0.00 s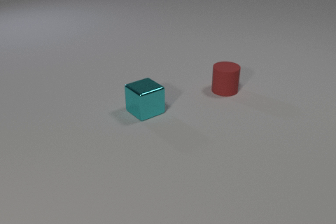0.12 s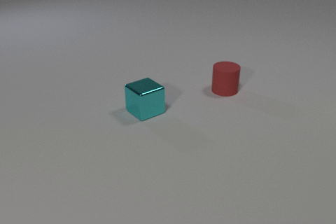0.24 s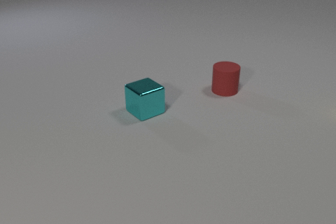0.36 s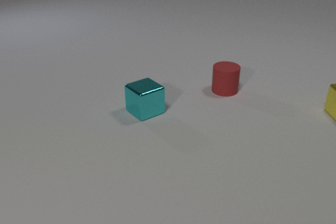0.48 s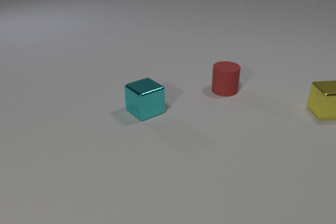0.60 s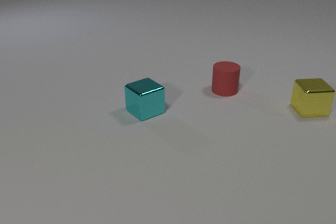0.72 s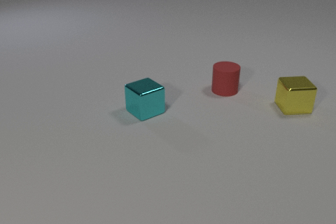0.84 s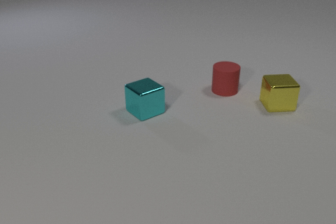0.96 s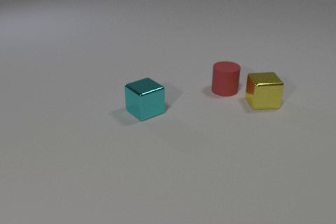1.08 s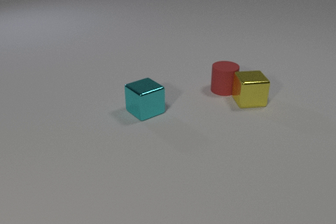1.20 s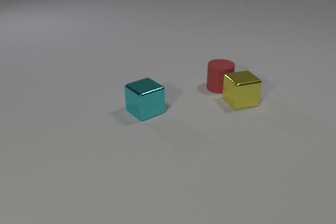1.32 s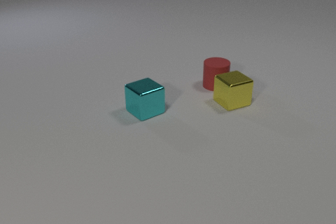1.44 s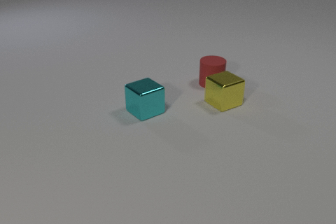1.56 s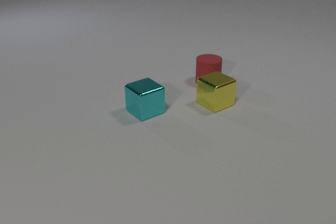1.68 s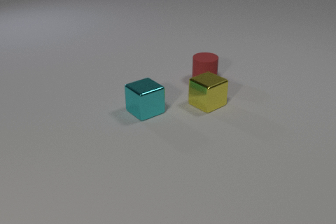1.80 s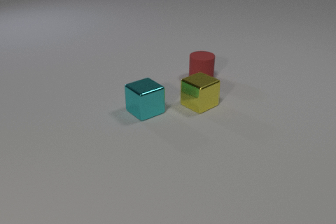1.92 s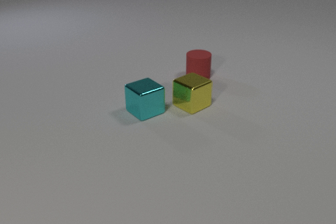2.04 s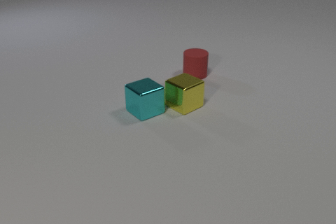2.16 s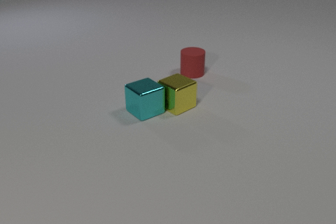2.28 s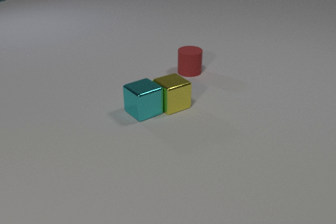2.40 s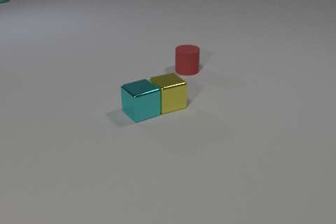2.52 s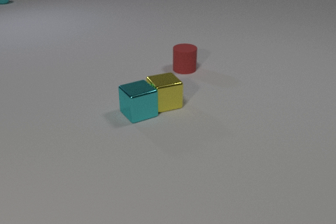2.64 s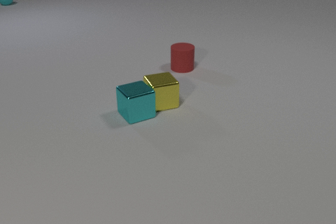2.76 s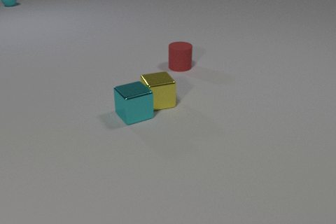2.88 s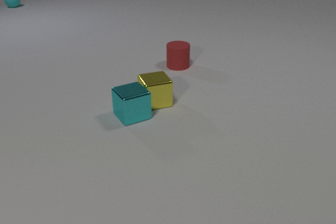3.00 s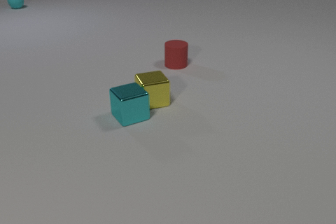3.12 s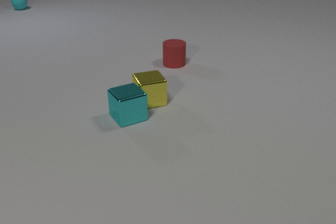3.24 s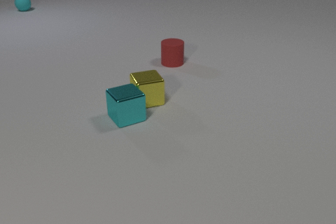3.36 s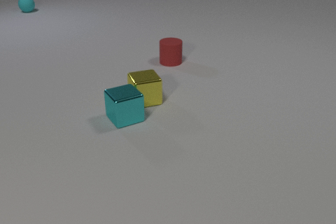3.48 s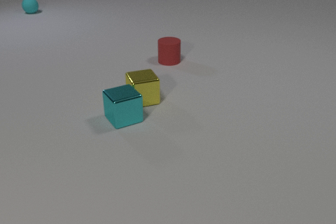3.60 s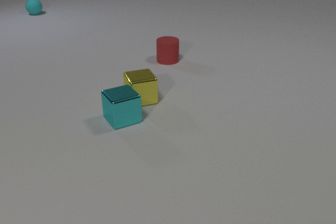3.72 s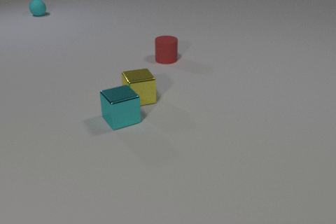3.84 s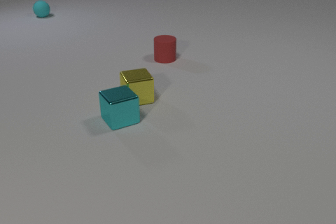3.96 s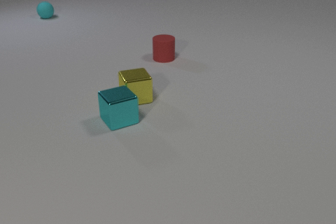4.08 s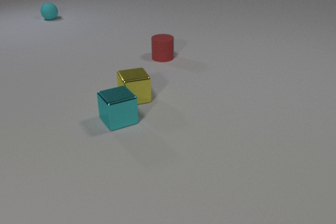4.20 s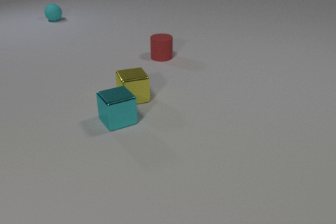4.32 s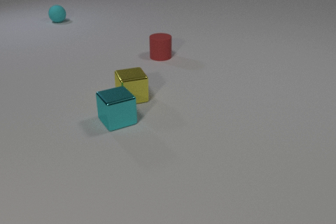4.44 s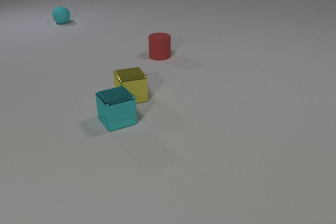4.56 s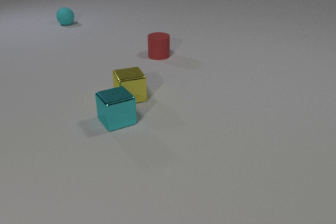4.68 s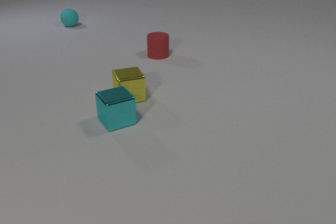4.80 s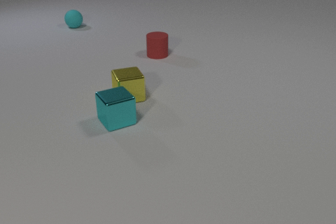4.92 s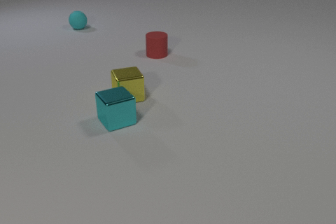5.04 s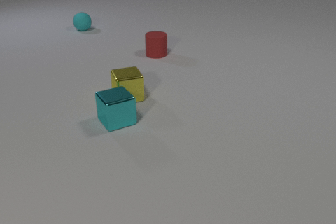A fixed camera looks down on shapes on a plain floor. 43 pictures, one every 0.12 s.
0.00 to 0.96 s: The yellow metal cube comes in at the right edge, slides to the left.
0.96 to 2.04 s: The yellow metal cube slides to the left, spins counterclockwise seen from above by about 30 degrees, its near face sliding to the right. The red rubber cylinder slides away from the camera and to the left. The yellow metal cube and the red rubber cylinder collide.
2.04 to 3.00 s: The yellow metal cube slides to the left, spins so that its near face slides to the left, clockwise seen from above. The red rubber cylinder slides away from the camera and to the left. The cyan metal cube slides to the left and toward the camera. The cyan rubber sphere comes in at the top edge, rolls toward the camera and to the right. The yellow metal cube and the cyan metal cube collide.
3.00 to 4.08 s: The yellow metal cube slides to the left and away from the camera. The red rubber cylinder slides away from the camera and to the left. The cyan metal cube slides to the left and toward the camera. The cyan rubber sphere rolls toward the camera and to the right.
4.08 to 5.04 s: The yellow metal cube slides to the left. The red rubber cylinder slides away from the camera and to the left. The cyan rubber sphere rolls toward the camera and to the right.
What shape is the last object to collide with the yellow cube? cube.
What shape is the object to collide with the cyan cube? cube.
Are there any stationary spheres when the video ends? no.
